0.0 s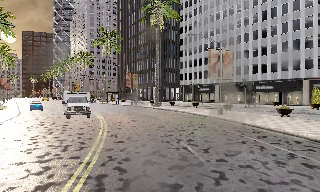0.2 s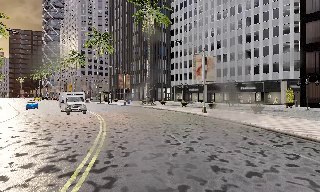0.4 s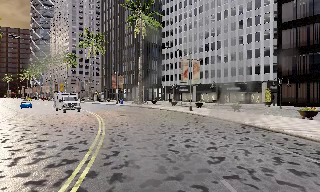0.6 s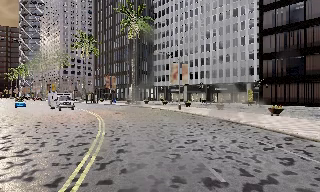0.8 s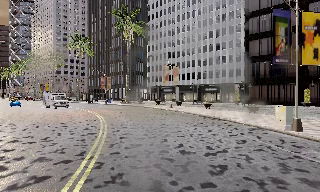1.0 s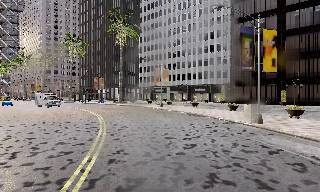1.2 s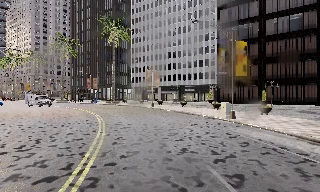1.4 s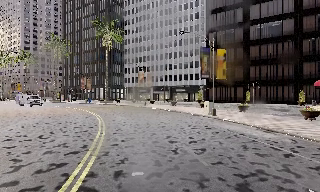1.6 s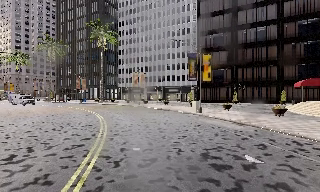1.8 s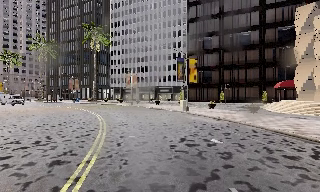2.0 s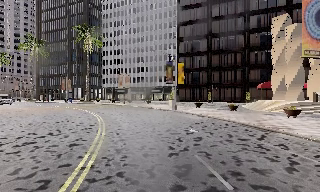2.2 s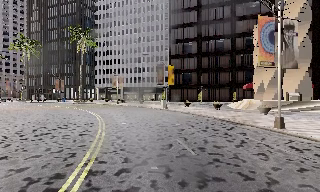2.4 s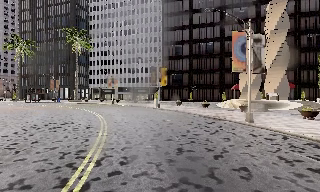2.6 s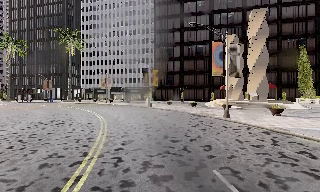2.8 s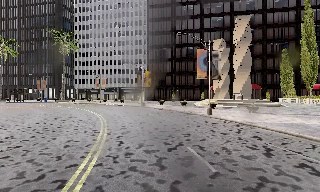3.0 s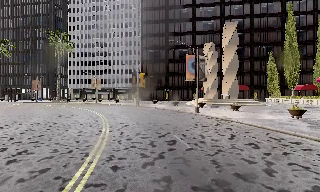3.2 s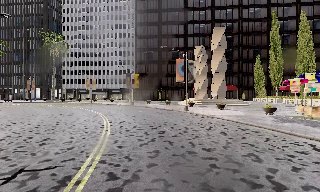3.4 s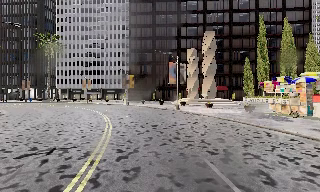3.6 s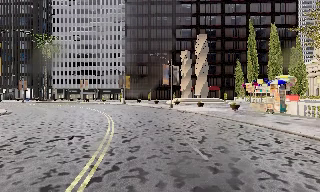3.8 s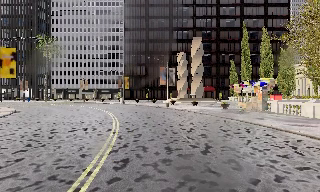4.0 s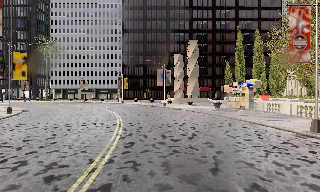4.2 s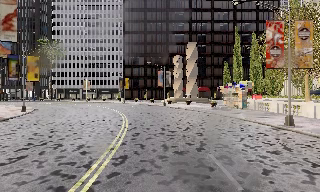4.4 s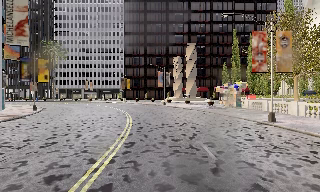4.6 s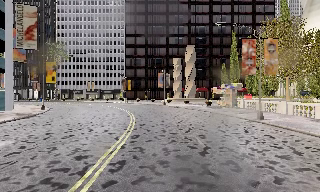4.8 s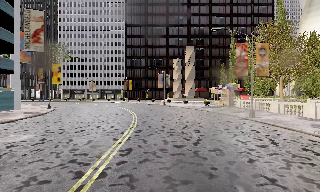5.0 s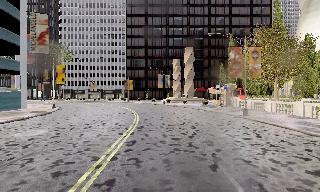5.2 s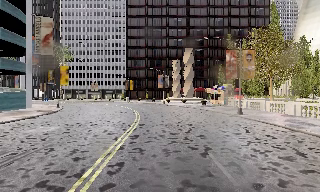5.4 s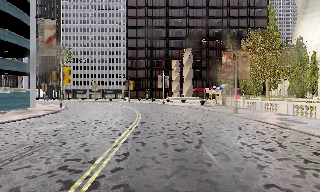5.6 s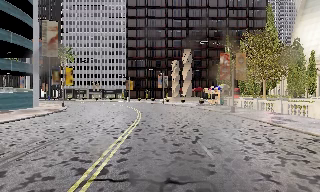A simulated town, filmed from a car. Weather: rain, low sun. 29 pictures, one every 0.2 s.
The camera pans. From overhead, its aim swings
clockwise.
The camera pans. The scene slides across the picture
to the left.
0.0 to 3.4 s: The camera pans to its right, which is clockwise from overhead, by about 45 degrees. It travels backward, about 35 m.
3.4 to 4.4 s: The camera travels backward, about 9 m, so what stands in front gets smaller.
4.4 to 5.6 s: The camera travels backward, about 6 m, so what stands in front gets smaller. It loses speed.
The film runs backward here.
